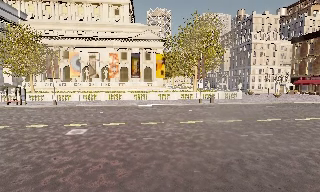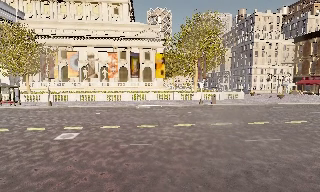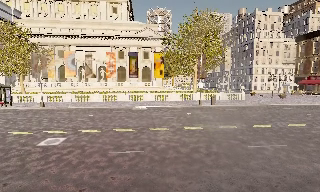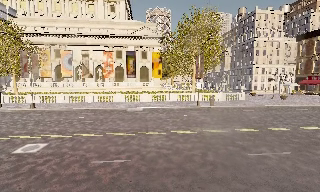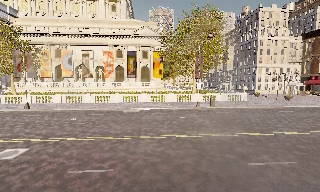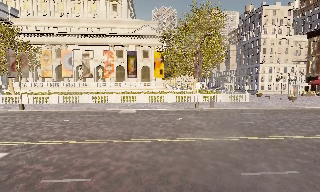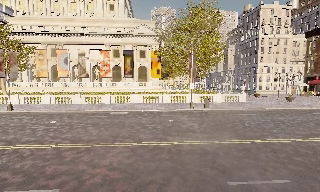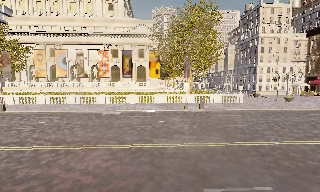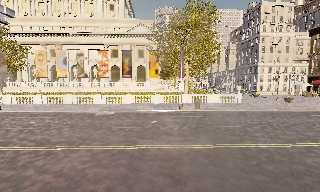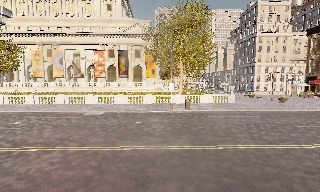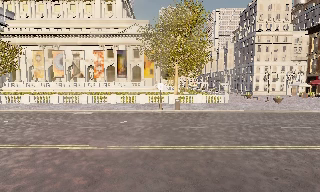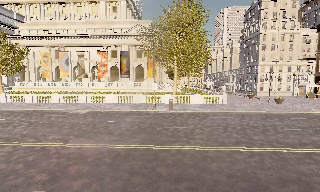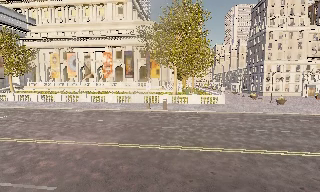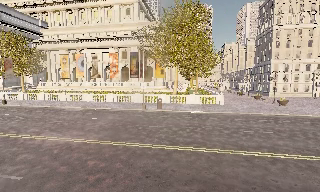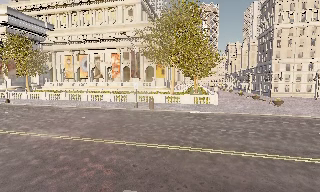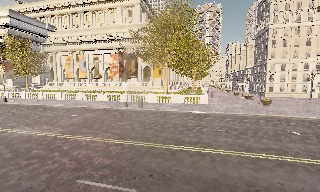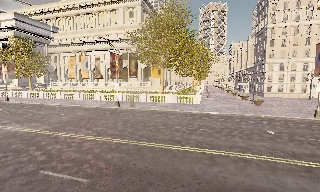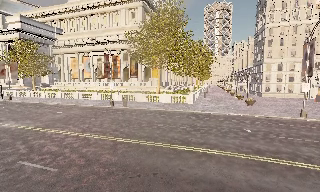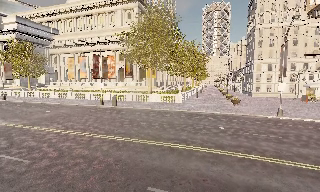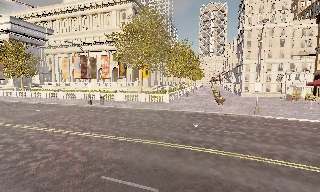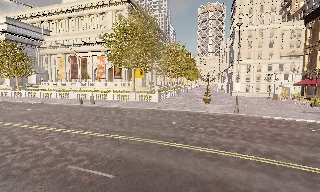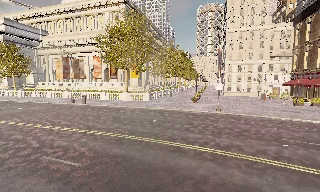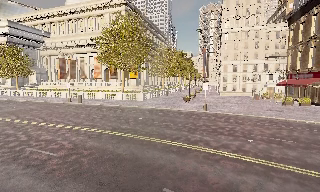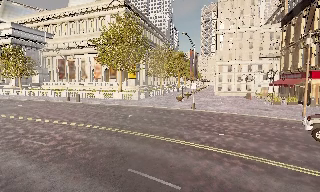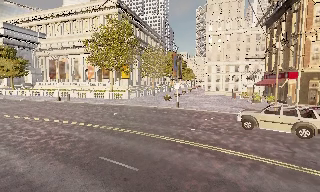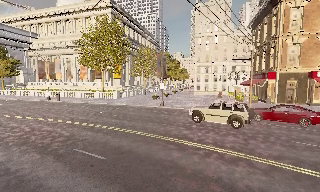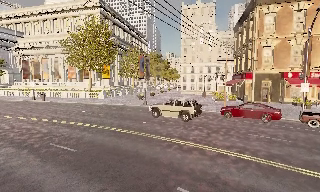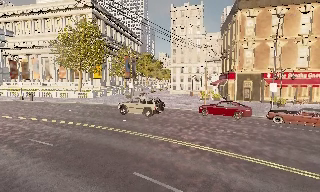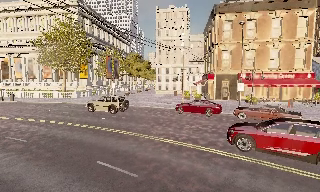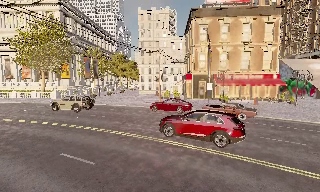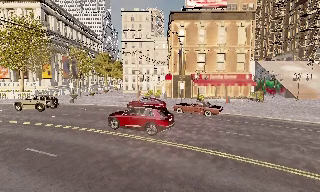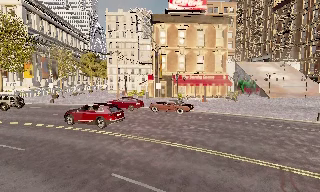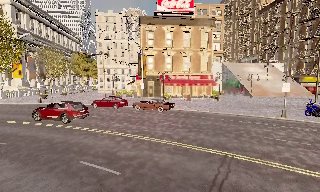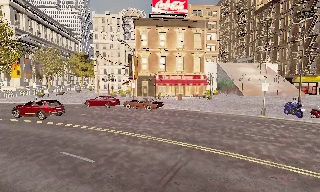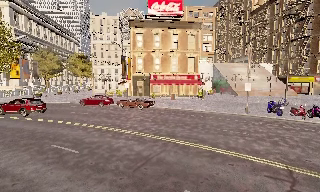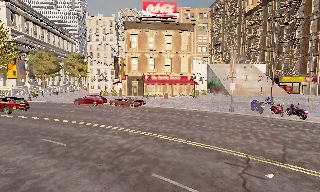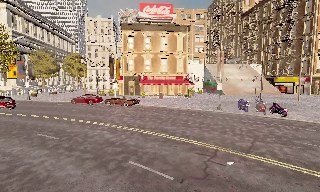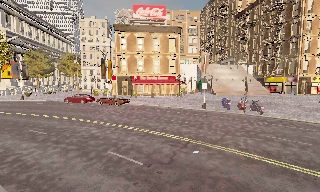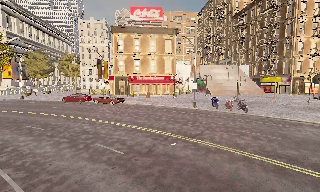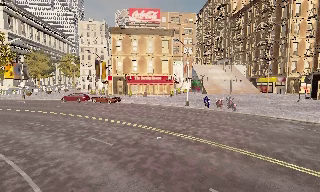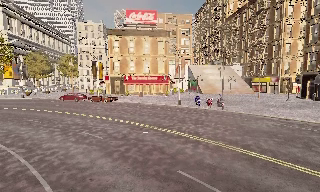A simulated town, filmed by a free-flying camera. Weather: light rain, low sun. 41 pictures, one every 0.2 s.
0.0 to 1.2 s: The camera travels forward and to its right, about 5 m, so what stands in front looms larger.
1.2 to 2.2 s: The camera travels to its right, about 6 m, so close, fixed things drift to the left. It gains speed.
2.2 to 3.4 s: The camera pans to its left, which is counterclockwise from overhead, by about 15 degrees. It travels to its right, about 11 m, so close, fixed things drift to the left.
3.4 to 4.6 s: The camera travels to its right and backward, about 10 m, so close, fixed things drift to the left.
4.6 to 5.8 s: The camera pans to its right, which is clockwise from overhead, by about 15 degrees. It travels to its right and backward, about 10 m, so close, fixed things drift to the left.
5.8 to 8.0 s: The camera pans to its right, which is clockwise from overhead, by about 10 degrees. It travels to its right and backward, about 16 m, so close, fixed things drift to the left.
The film runs forward here.
